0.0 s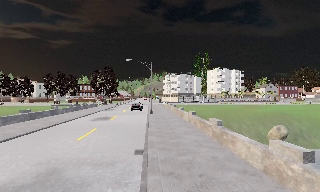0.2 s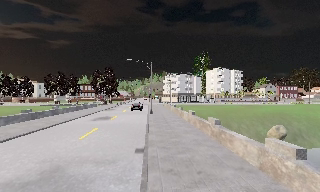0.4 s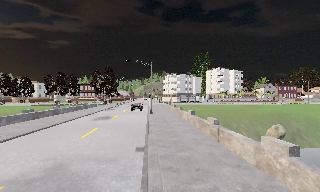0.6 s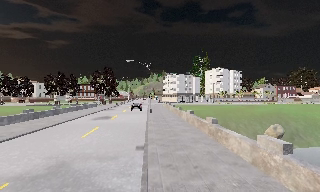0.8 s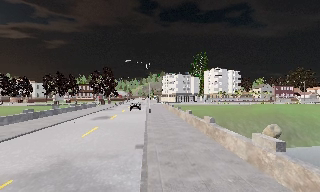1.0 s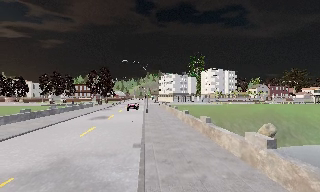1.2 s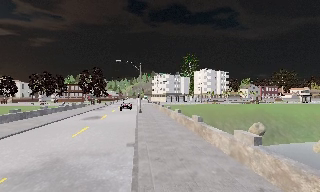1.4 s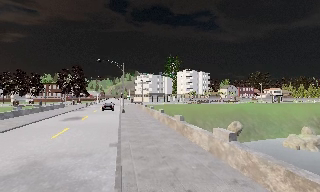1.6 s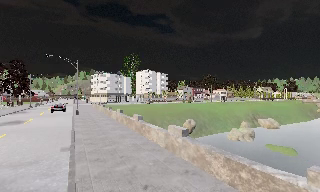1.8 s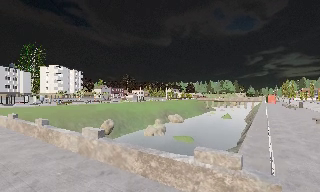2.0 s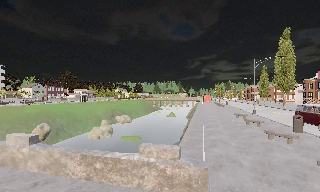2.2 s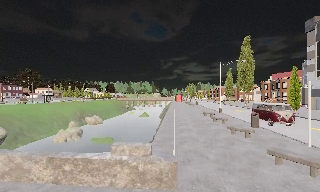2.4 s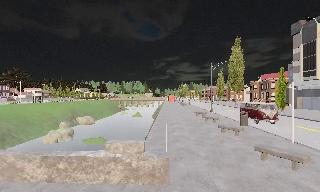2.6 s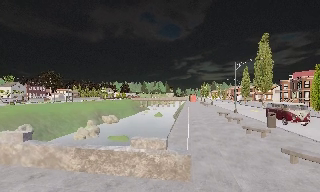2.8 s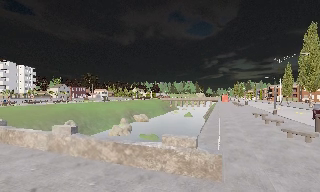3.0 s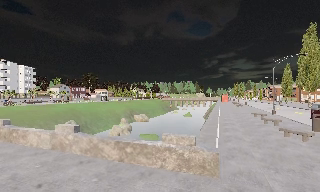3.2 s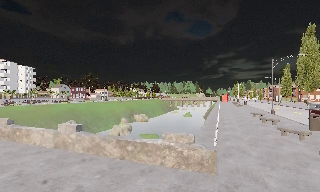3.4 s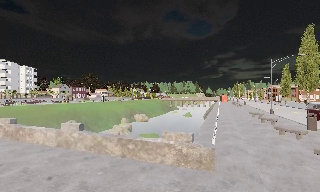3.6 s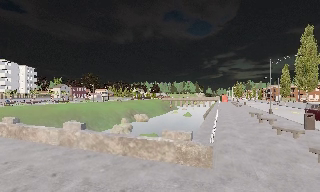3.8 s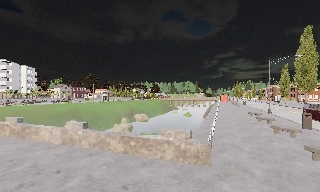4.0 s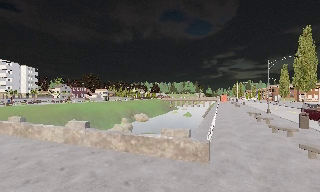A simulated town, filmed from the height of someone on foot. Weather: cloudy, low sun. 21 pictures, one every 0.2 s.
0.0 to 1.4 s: The camera travels backward, about 1.5 m, so what stands in front gets smaller.
1.4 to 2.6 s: The camera swings to its right by about 65 degrees, and the scene slides to the left. It travels backward, about 1 m.
2.6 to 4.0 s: The camera pans to its left, which is counterclockwise from overhead, by about 10 degrees. It travels backward, about 1.5 m, so what stands in front gets smaller.
The film runs backward here.
